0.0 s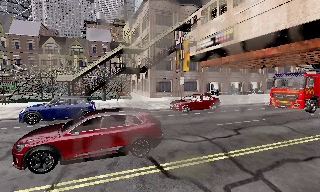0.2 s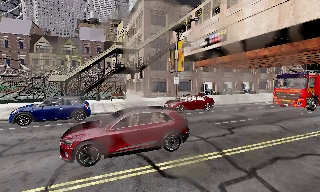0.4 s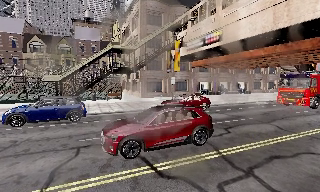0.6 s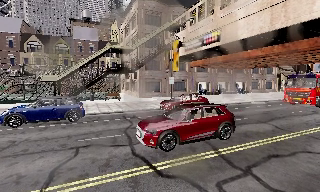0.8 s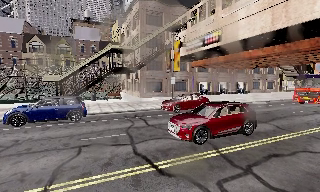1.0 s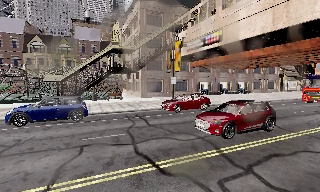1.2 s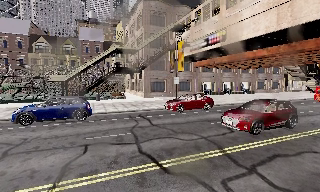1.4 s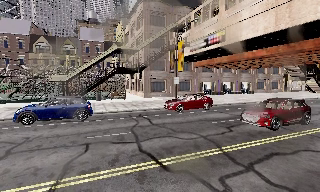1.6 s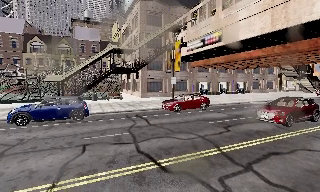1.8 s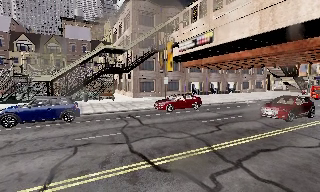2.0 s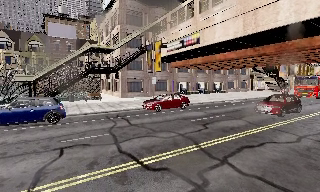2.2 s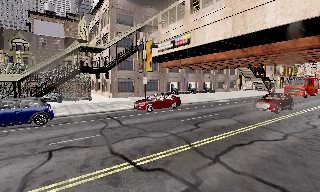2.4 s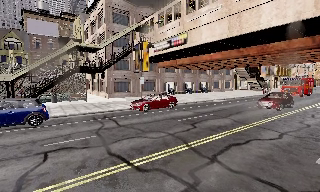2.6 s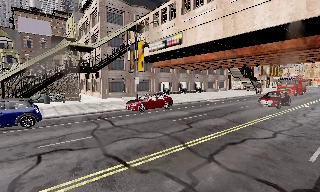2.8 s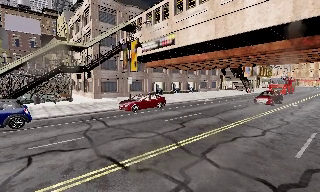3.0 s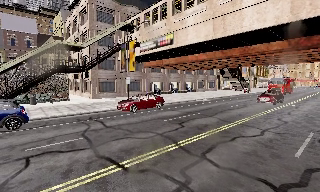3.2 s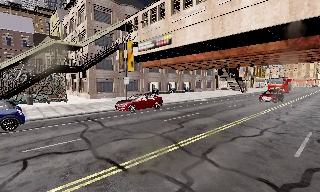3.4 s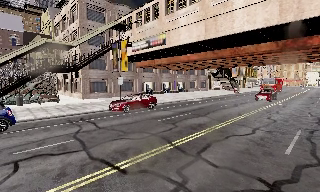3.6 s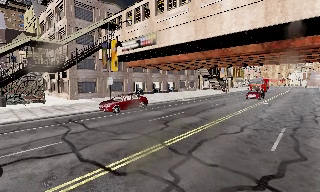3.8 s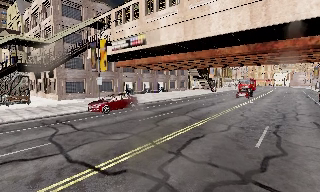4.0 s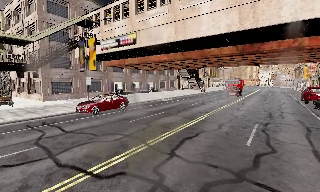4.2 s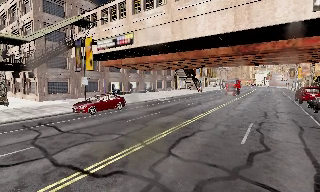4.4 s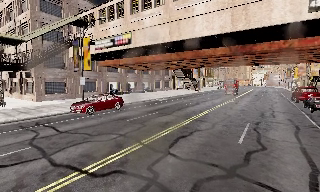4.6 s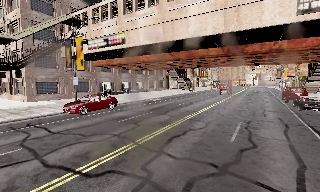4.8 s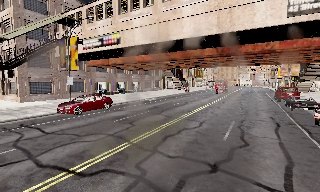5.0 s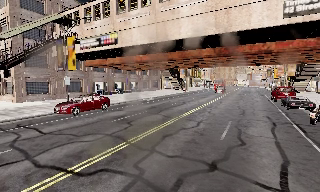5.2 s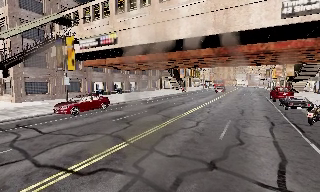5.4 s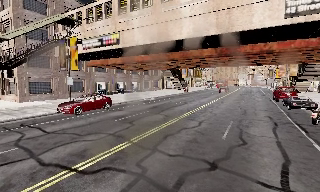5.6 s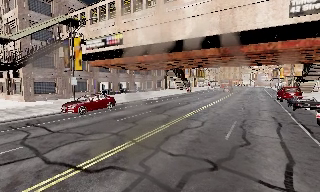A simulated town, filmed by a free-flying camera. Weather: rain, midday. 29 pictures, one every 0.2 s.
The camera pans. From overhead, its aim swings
clockwise.
The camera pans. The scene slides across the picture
to the left.
0.0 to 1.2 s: The camera shifts only a little, or ends up much as it began.
1.2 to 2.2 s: The camera pans to its right, which is clockwise from overhead, by about 10 degrees.
2.2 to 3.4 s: The camera shifts only a little, or ends up much as it began.
3.4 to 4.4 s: The scene slides to the left, as the camera pans about 10 degrees to its right.
4.4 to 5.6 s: The camera shifts only a little, or ends up much as it began.
The film runs backward here.
